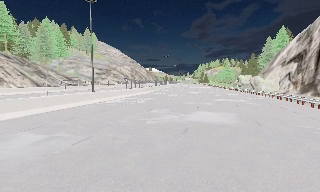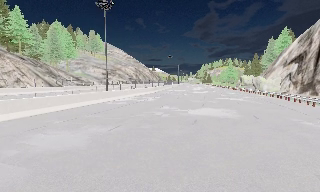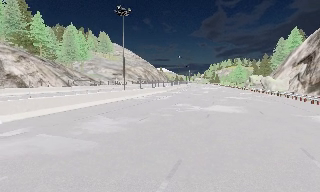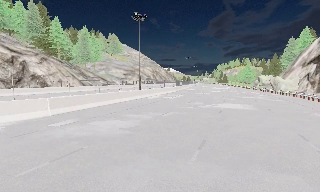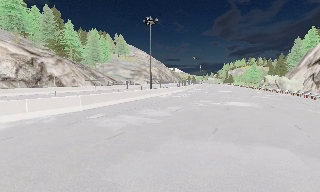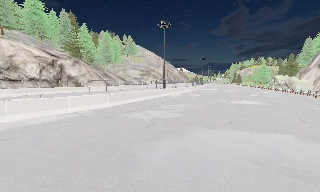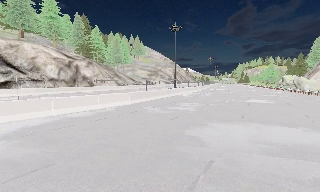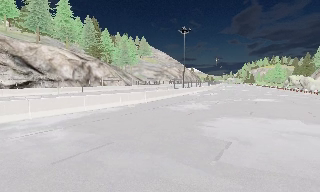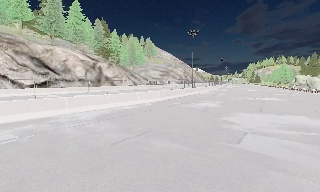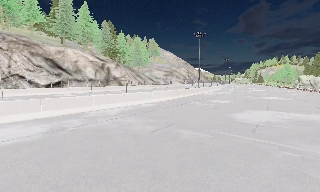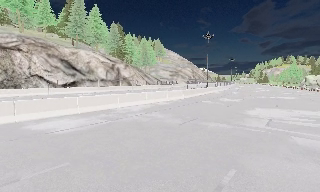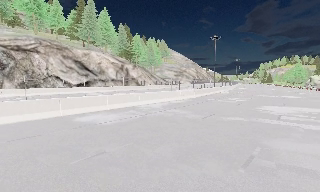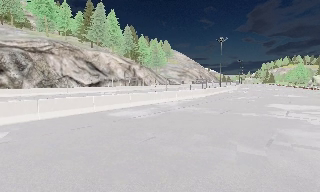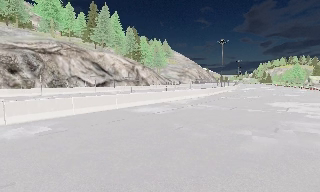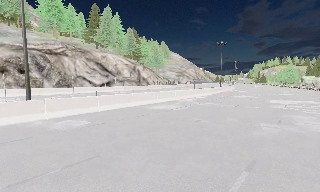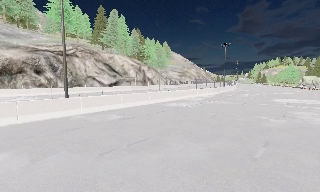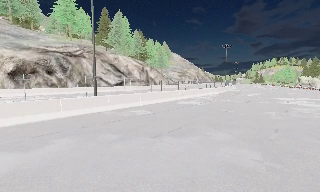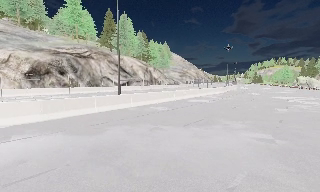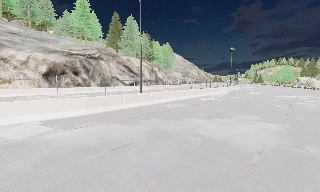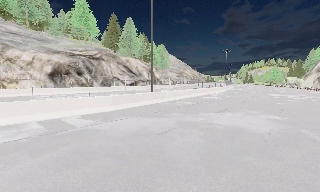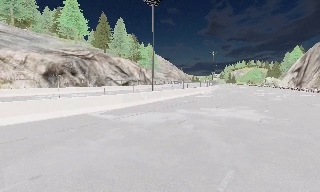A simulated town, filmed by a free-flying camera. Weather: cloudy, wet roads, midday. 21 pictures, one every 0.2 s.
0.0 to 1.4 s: The camera pans to its left, which is counterclockwise from overhead, by about 15 degrees. It travels backward and to its left, about 13 m, so what stands in front gets smaller.
1.4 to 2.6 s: The camera travels backward and to its left, about 11 m, so what stands in front gets smaller.
2.6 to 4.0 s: The camera pans to its right, which is clockwise from overhead, by about 10 degrees. It travels to its left and backward, about 16 m, so close, fixed things drift to the right.
The film runs backward here.
